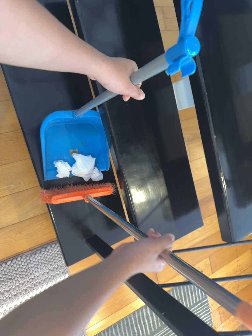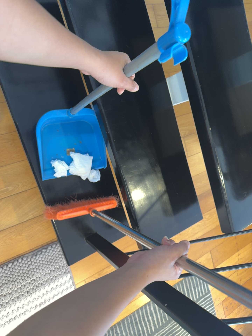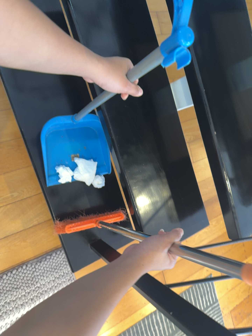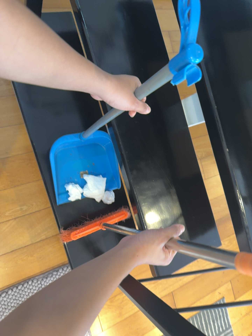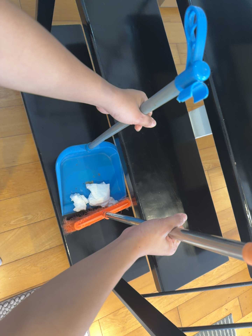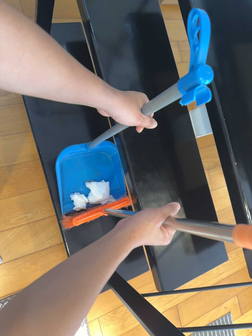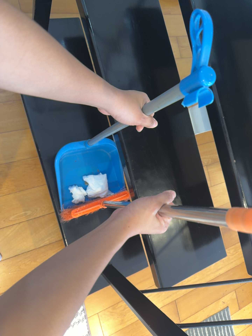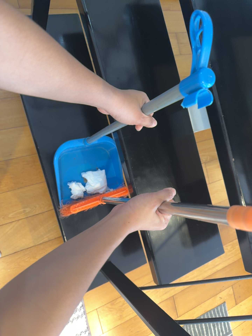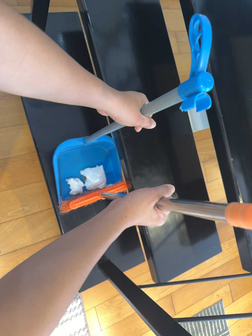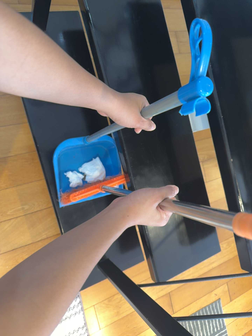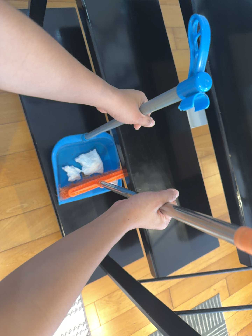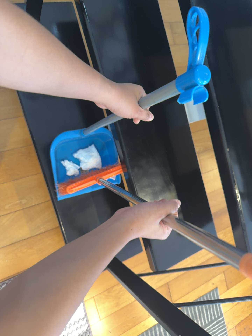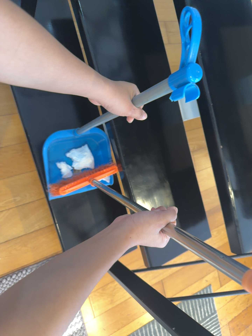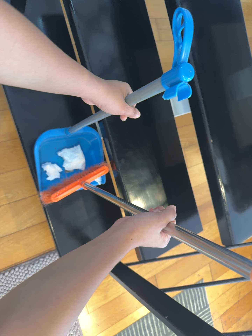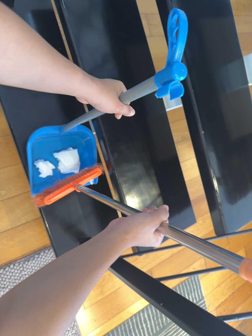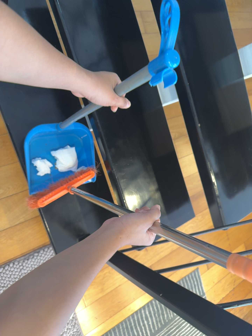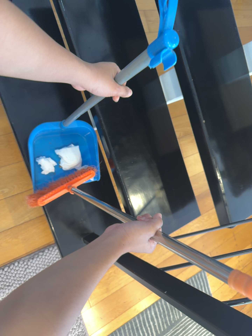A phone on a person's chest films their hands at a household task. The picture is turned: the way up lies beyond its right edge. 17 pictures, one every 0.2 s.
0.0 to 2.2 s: The camera shifts only a little, or ends up much as it began.
2.2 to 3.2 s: The camera travels toward the bottom of its view, about 7 cm, so close, fixed things drift upward.
The film runs forward here.
